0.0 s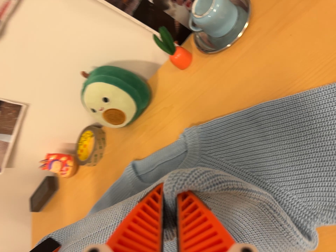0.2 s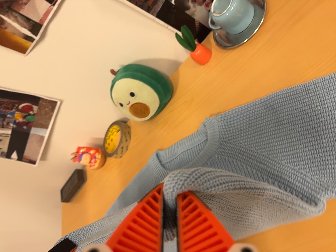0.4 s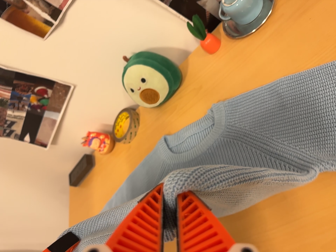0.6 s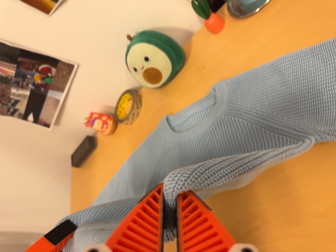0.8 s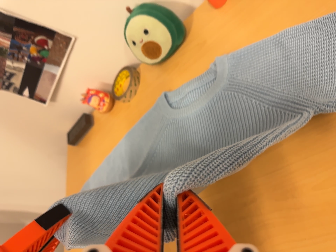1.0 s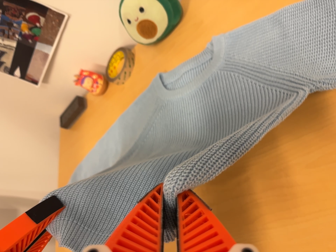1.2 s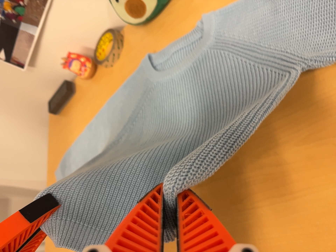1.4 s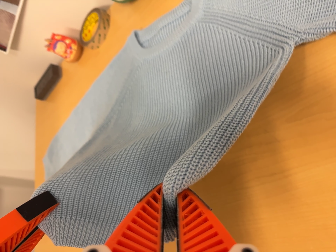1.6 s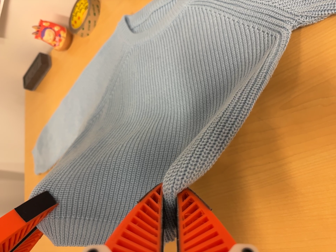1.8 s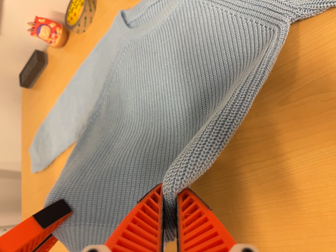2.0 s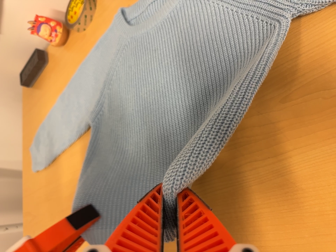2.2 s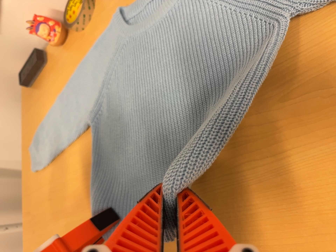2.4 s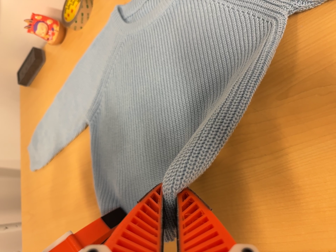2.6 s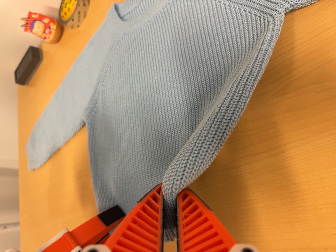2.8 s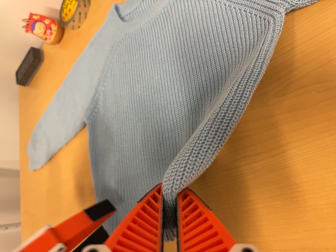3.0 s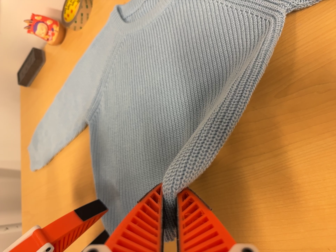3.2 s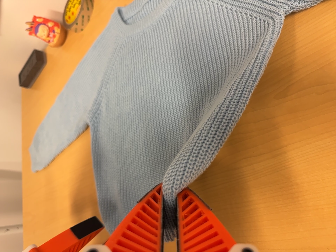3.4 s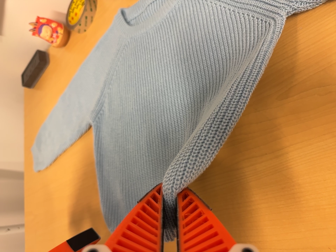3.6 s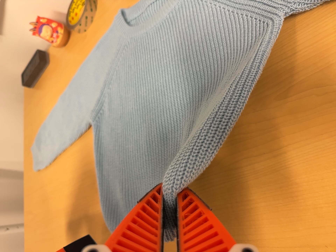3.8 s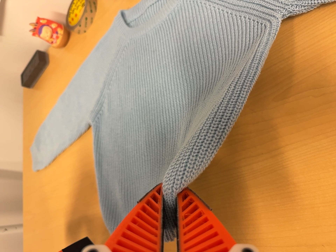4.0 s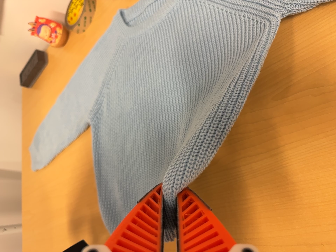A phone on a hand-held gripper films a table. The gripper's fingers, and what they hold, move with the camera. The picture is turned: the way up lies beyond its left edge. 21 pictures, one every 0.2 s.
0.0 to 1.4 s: The camera travels toward the bottom of its view, about 16 cm, so close, fixed things drift upward. Its aim tips toward the bottom of its view by about 10 degrees, and the scene shifts upward.
1.4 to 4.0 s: The camera shifts only a little, or ends up much as it began.
The film runs backward here.
